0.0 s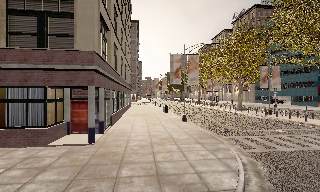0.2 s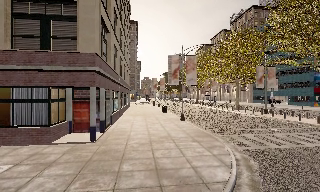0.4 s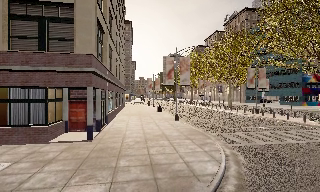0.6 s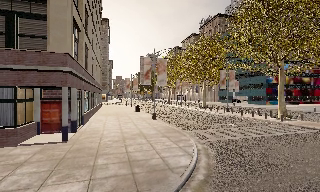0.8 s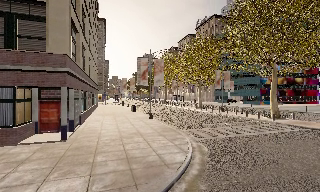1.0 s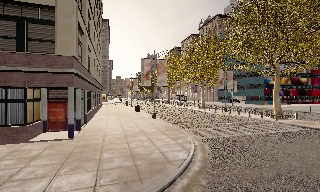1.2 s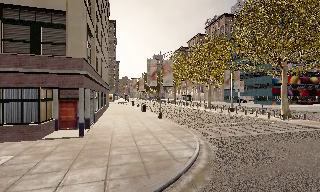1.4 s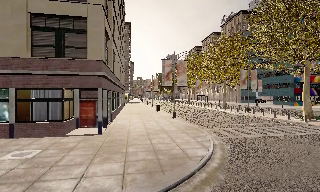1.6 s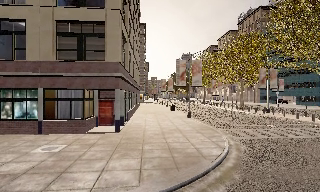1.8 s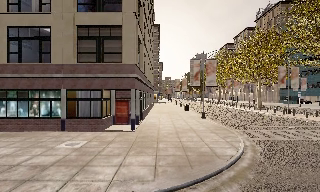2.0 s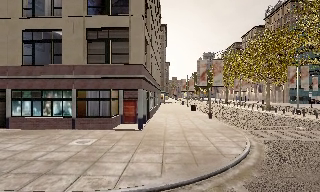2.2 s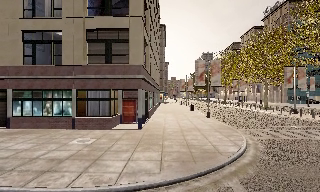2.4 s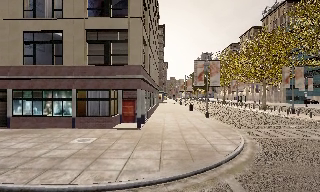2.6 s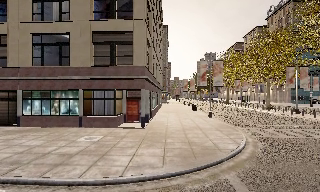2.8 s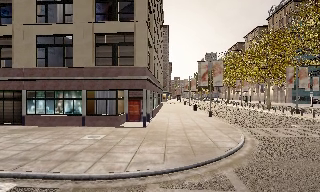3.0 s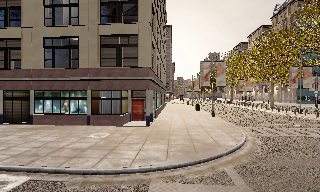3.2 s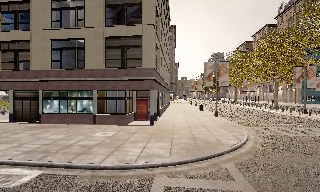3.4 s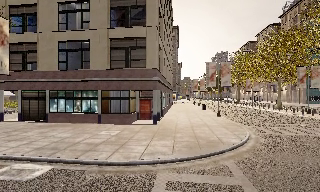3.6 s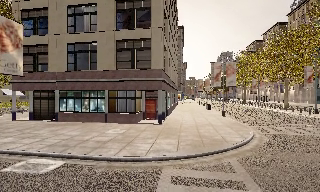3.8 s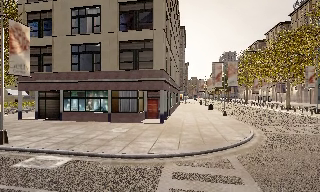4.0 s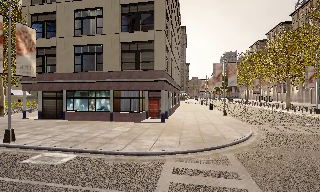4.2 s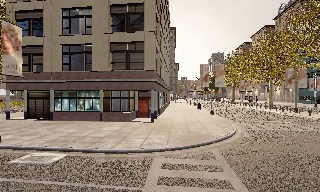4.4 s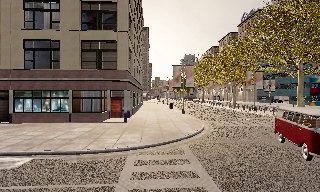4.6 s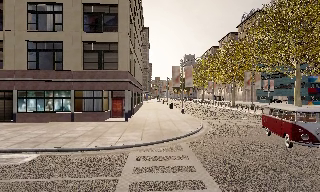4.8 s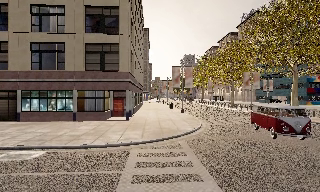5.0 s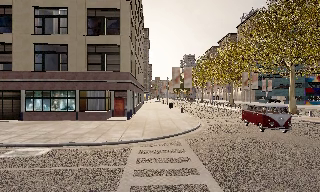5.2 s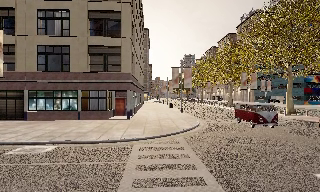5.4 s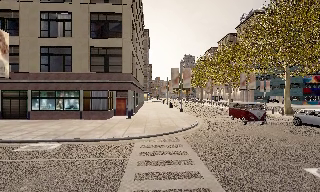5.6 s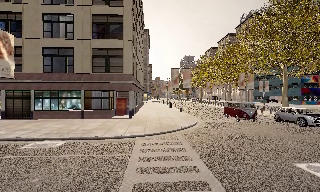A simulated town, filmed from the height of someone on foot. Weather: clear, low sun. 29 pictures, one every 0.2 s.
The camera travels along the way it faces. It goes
backward.
0.0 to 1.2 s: The camera travels backward, about 2 m, so what stands in front gets smaller.
1.2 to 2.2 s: The camera swings to its left by about 15 degrees, and the scene slides to the right. It travels backward, about 1 m, so what stands in front gets smaller.
2.2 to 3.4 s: The camera travels backward, about 1.5 m, so what stands in front gets smaller.
3.4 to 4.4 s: The camera swings to its right by about 10 degrees, and the scene slides to the left. It travels backward, about 1.5 m, so what stands in front gets smaller.
4.4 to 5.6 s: The camera travels backward, about 2.5 m, so what stands in front gets smaller.
The film runs backward here.
